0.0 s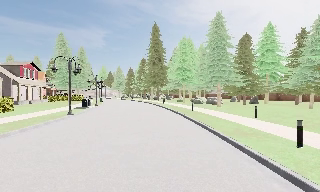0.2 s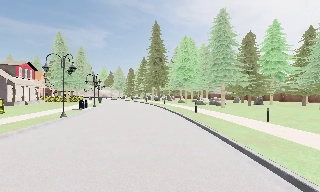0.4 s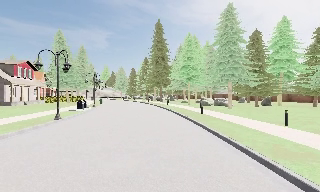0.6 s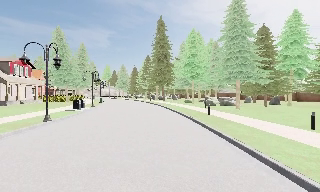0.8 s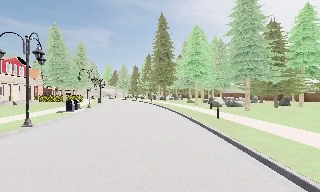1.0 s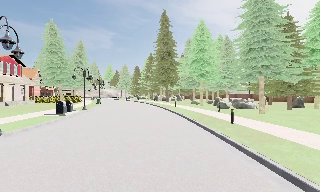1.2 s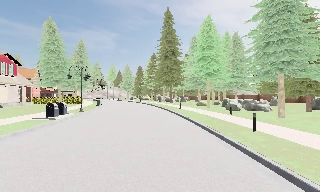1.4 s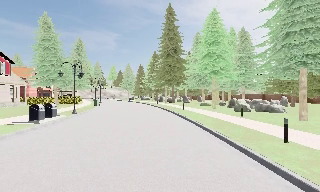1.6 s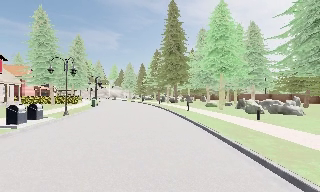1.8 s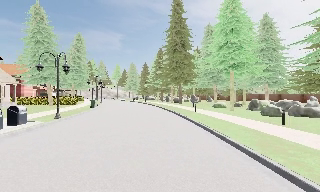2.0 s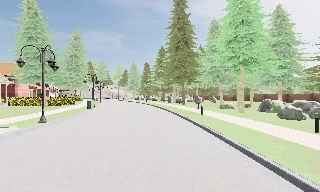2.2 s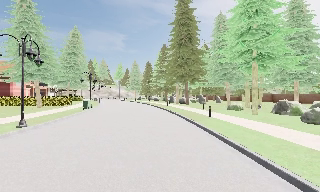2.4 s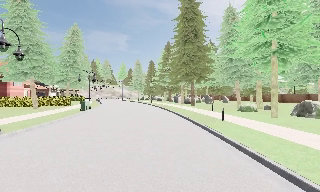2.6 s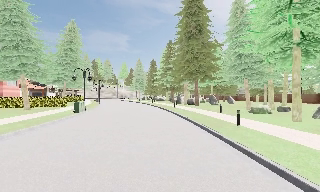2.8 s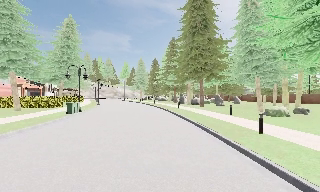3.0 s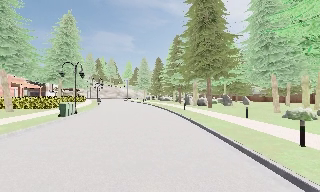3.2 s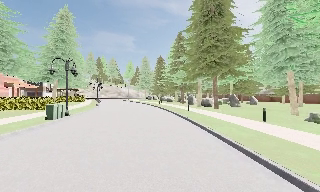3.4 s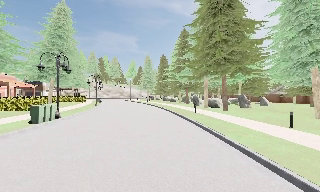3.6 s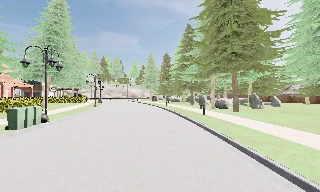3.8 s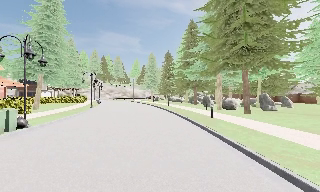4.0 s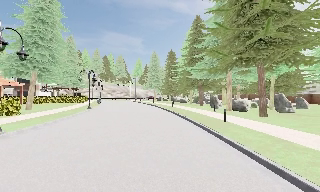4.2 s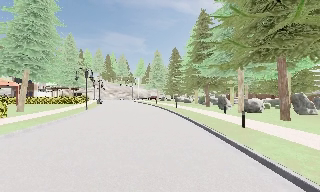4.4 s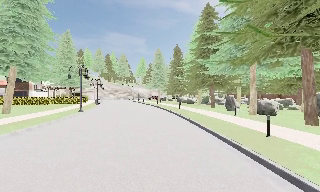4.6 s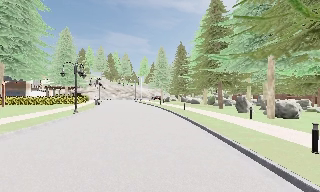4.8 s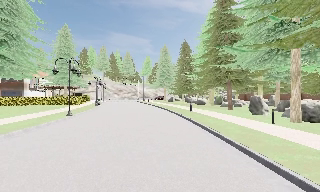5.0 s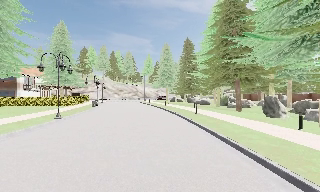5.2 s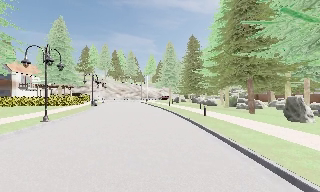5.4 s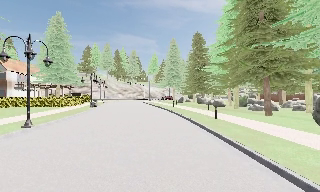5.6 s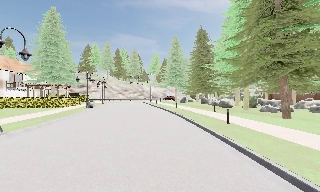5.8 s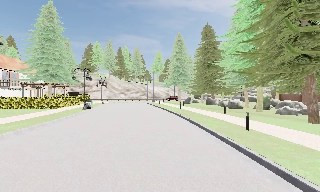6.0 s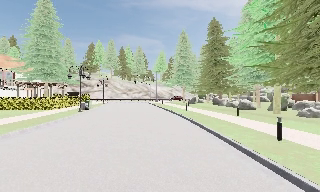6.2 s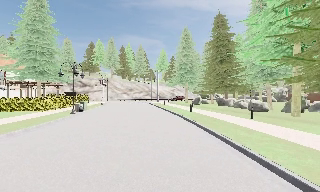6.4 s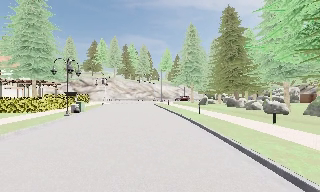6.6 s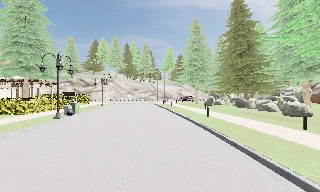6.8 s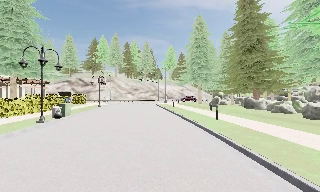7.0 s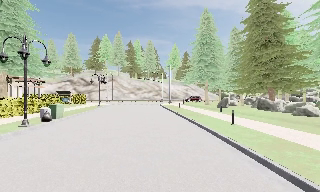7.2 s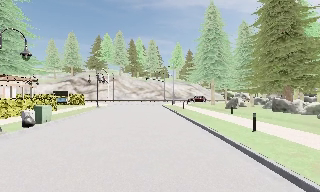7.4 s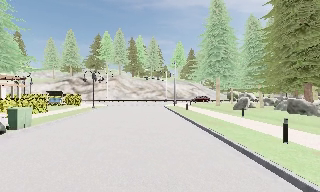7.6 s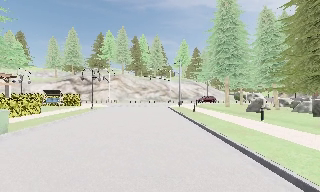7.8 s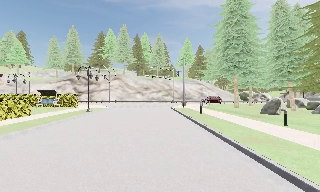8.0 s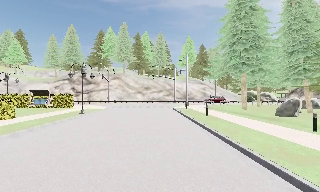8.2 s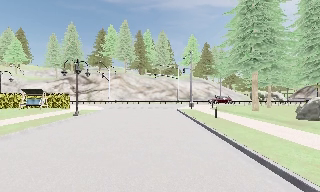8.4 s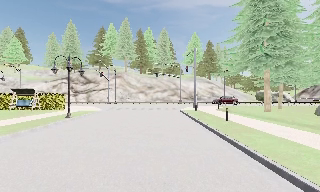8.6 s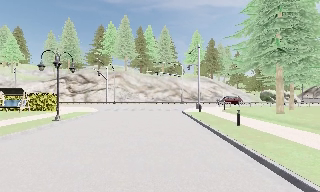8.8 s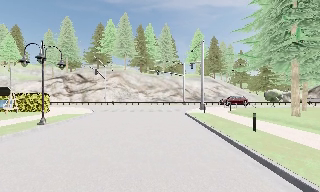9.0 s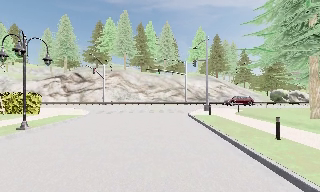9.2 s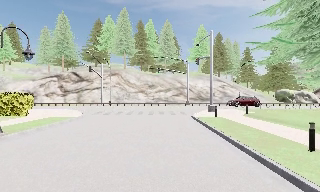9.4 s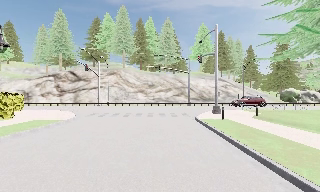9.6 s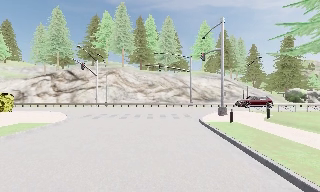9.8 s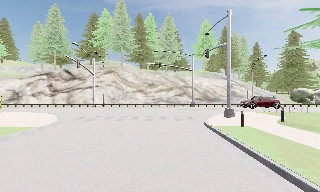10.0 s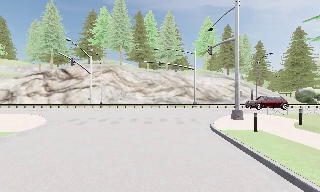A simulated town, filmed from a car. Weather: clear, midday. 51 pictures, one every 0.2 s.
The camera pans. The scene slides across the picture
to the right.
The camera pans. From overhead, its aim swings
counterclockwise.
0.0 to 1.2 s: The camera travels forward, about 9 m, so what stands in front looms larger. It gains speed.
1.2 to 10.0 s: The camera swings to its left by about 30 degrees, and the scene slides to the right. It travels forward, about 70 m.
The film runs forward here.
